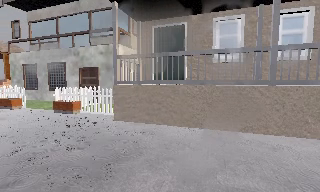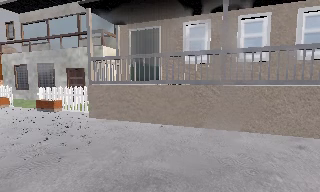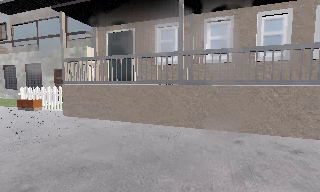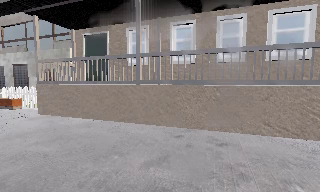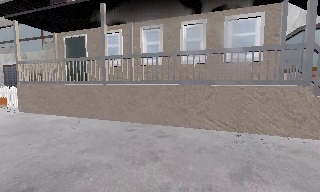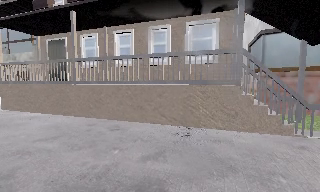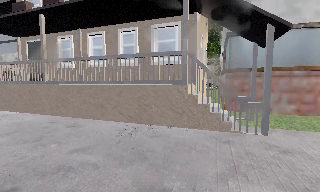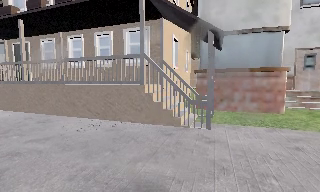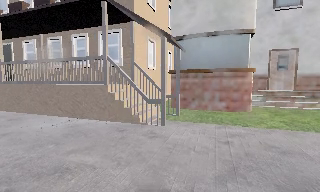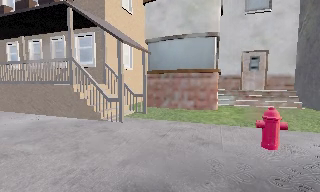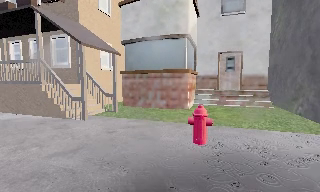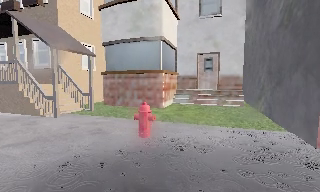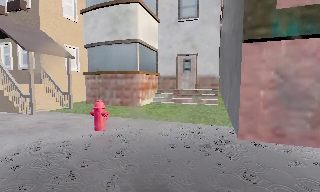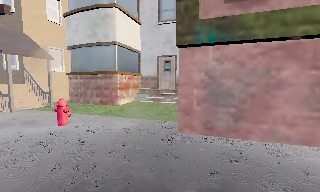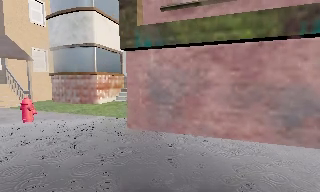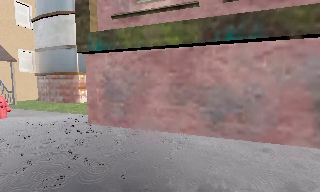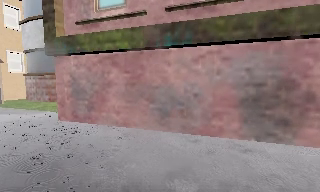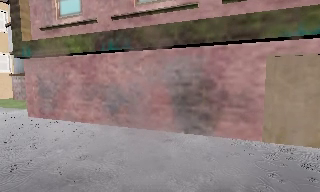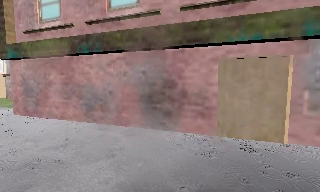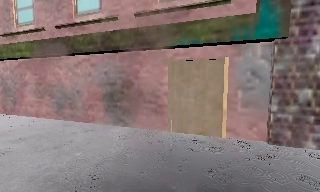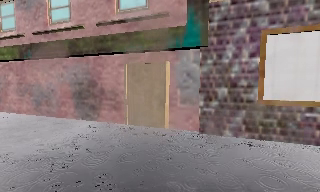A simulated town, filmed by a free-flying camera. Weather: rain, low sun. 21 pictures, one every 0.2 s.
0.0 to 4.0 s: The camera travels to its right, about 25 m, so close, fixed things drift to the left.
The film runs backward here.
